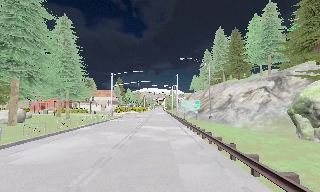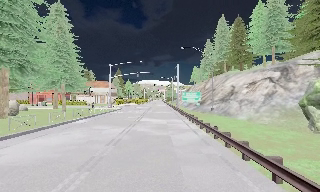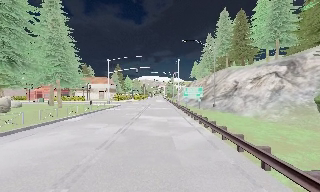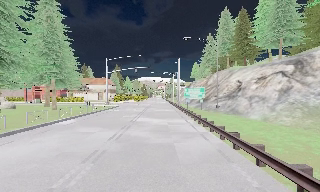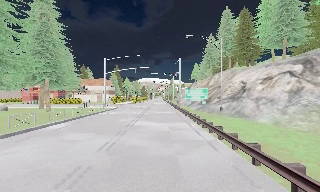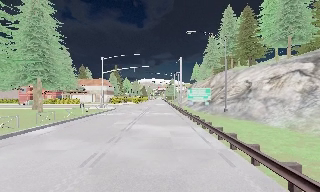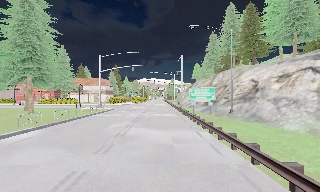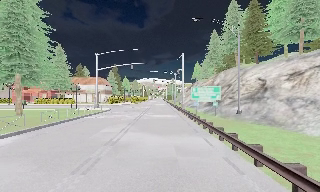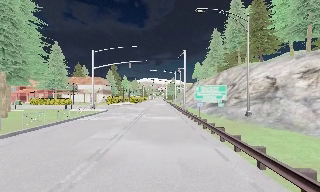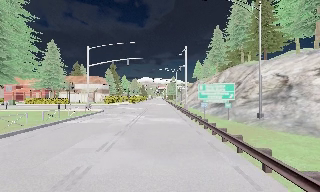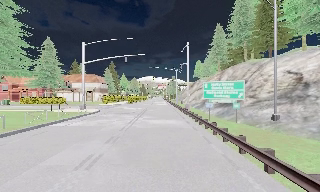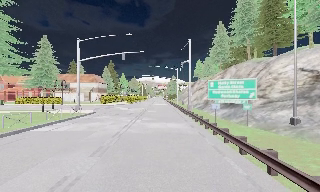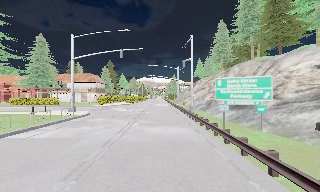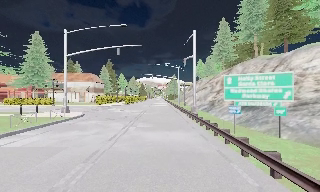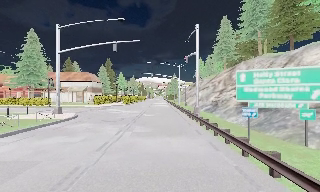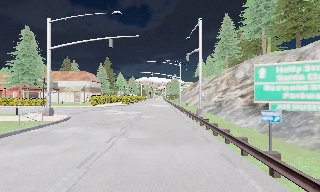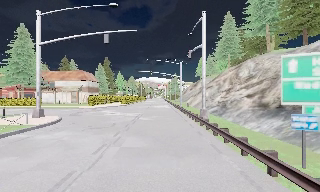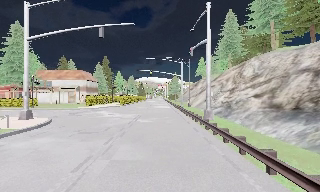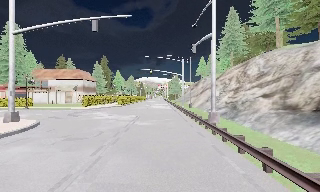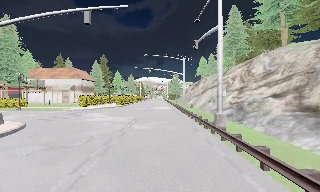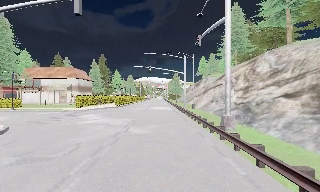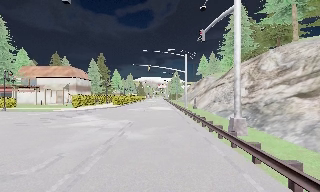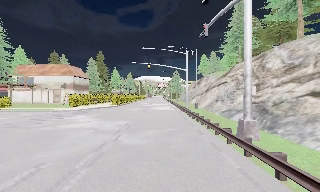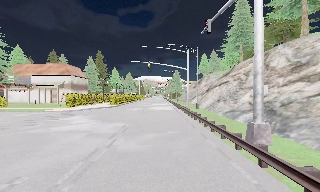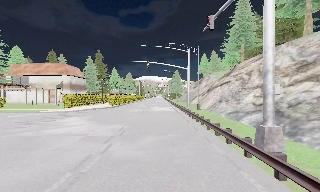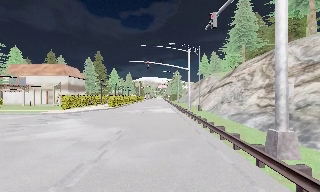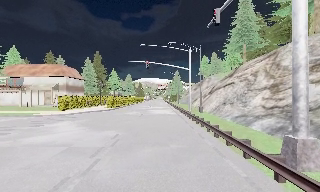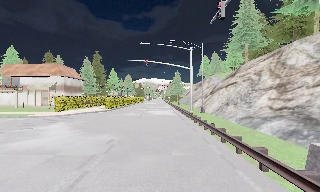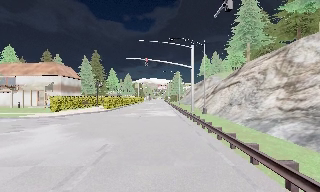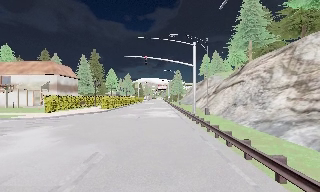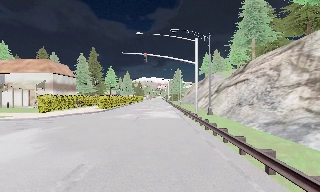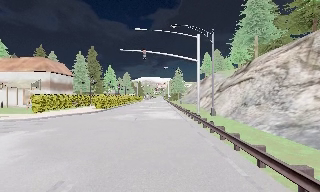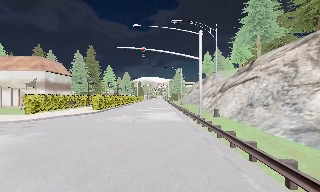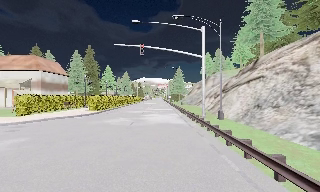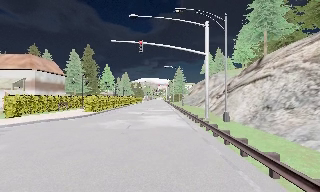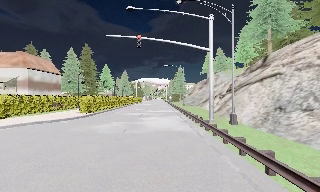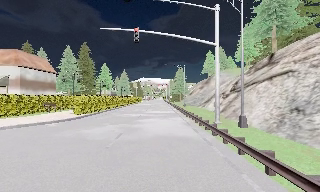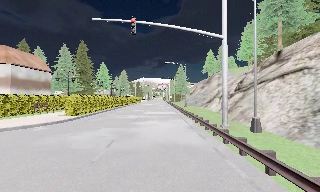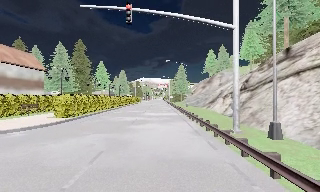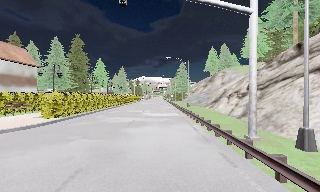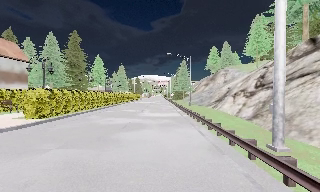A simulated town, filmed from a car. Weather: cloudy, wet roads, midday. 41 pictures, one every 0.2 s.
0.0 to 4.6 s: The camera travels forward, about 25 m, so what stands in front looms larger.
4.6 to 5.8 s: The camera travels forward, about 4 m, so what stands in front looms larger. It gains speed.
5.8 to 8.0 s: The camera travels forward, about 12 m, so what stands in front looms larger.
The film runs forward here.
